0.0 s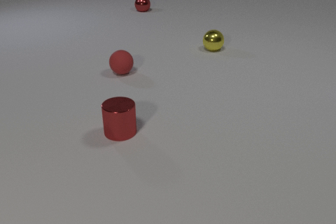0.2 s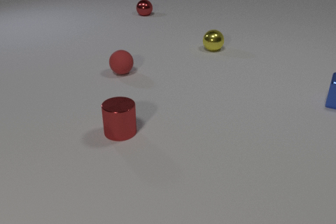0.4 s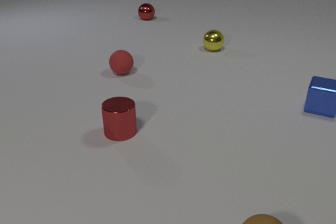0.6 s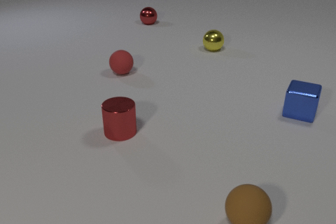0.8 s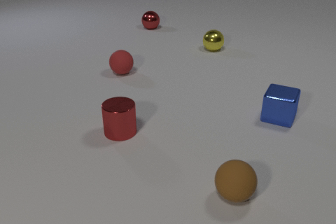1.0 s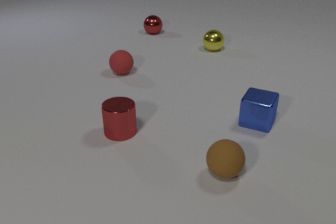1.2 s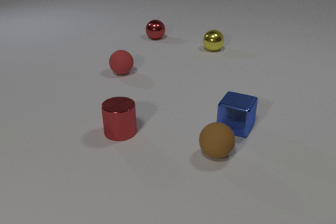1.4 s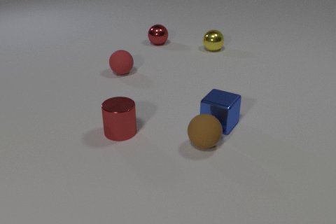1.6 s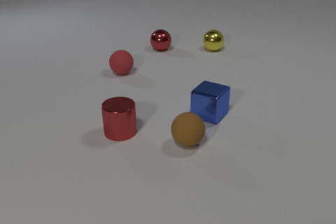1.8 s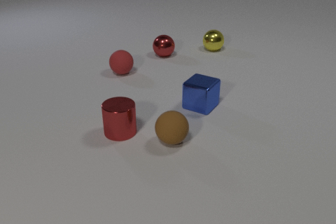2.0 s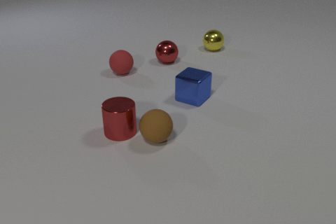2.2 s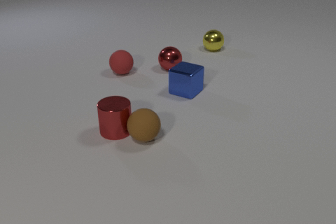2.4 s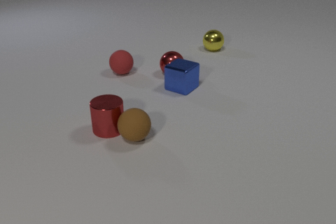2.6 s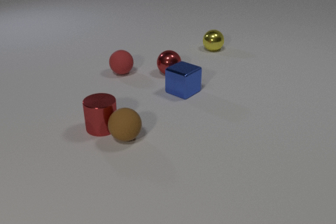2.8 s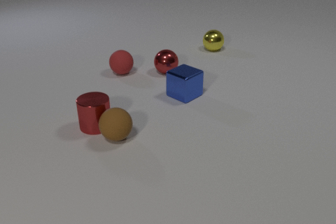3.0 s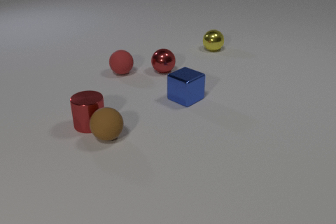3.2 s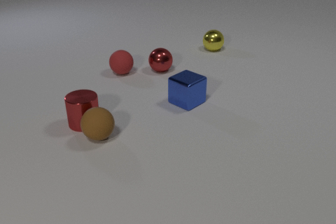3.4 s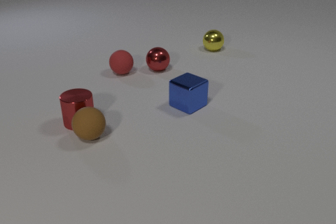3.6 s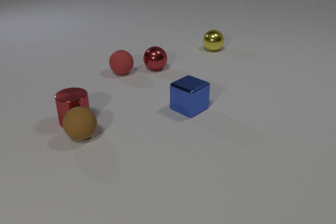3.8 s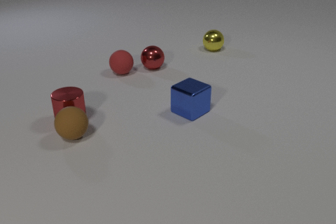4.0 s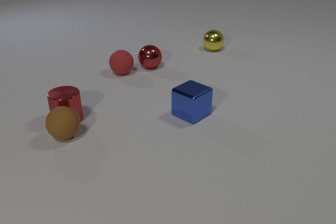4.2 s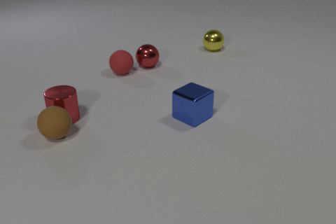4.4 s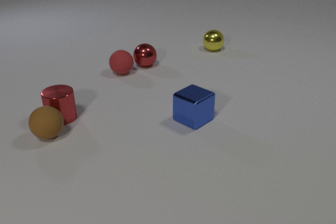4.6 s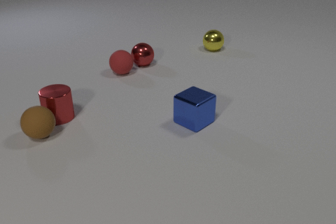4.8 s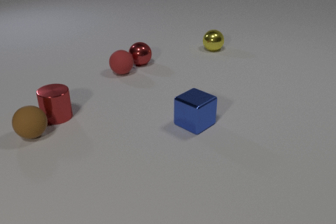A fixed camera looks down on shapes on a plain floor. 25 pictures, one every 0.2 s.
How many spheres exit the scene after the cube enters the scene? 0.
Are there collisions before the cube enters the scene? no.
How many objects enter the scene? 2.
0.0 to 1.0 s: The blue metal cube comes in at the right edge, slides to the left and toward the camera. The brown rubber sphere comes in at the bottom edge, rolls away from the camera. The red metal sphere rolls toward the camera.
1.0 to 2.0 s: The blue metal cube slides to the left and away from the camera. The brown rubber sphere rolls to the left and away from the camera. The red metal sphere rolls toward the camera. The blue metal cube and the brown rubber sphere collide.
2.0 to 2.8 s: The blue metal cube slides to the left and away from the camera. The brown rubber sphere rolls to the left. The red metal sphere rolls toward the camera. The red metal cylinder slides to the left and away from the camera. The brown rubber sphere and the red metal cylinder collide. The blue metal cube and the red metal sphere collide.
2.8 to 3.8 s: The blue metal cube slides toward the camera. The brown rubber sphere rolls to the left. The red metal sphere rolls to the left and away from the camera. The red metal cylinder slides to the left and away from the camera.
3.8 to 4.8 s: The blue metal cube slides toward the camera. The brown rubber sphere rolls to the left. The red metal sphere rolls to the left and away from the camera. The red metal cylinder slides to the left and away from the camera.
